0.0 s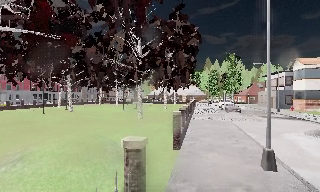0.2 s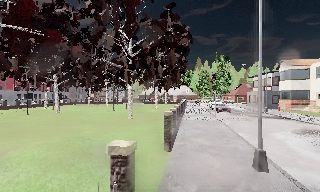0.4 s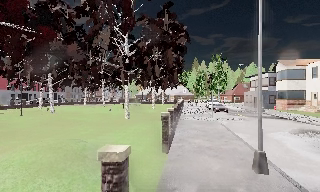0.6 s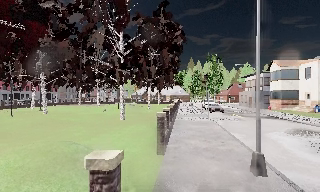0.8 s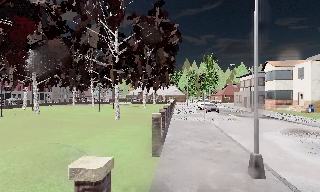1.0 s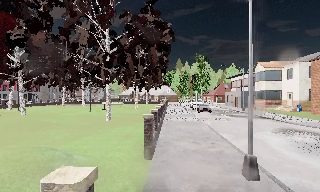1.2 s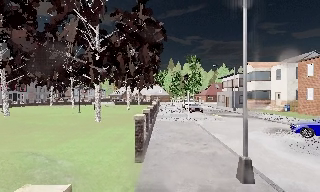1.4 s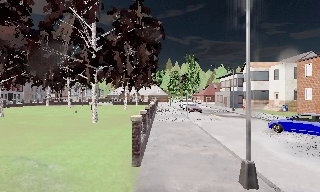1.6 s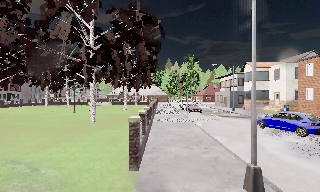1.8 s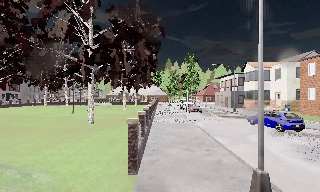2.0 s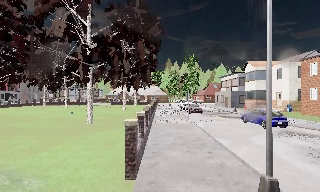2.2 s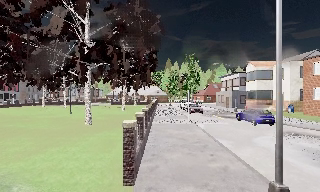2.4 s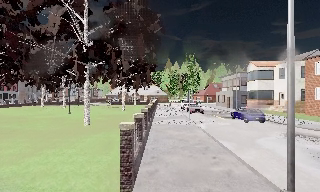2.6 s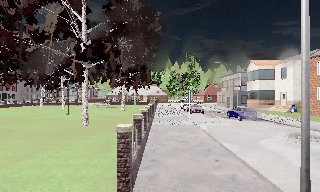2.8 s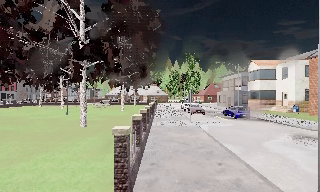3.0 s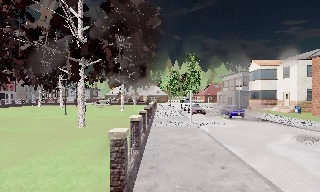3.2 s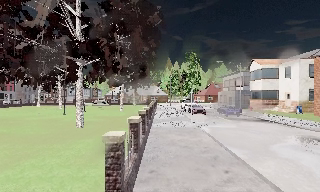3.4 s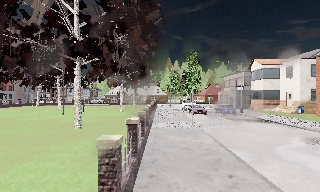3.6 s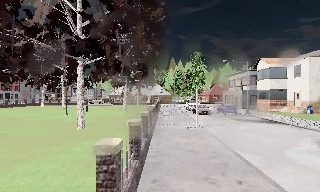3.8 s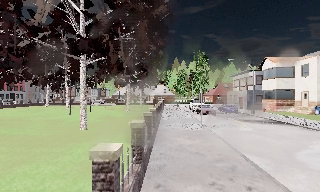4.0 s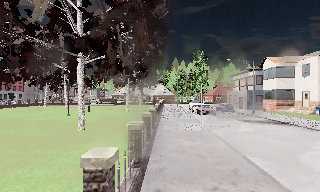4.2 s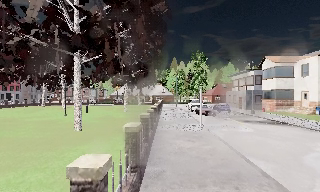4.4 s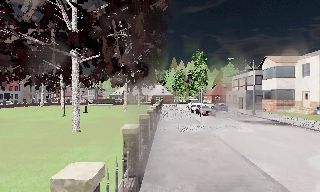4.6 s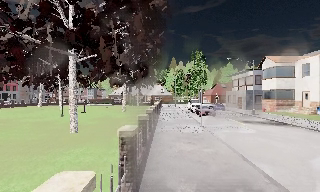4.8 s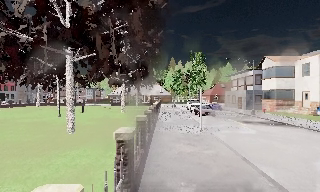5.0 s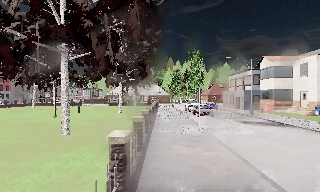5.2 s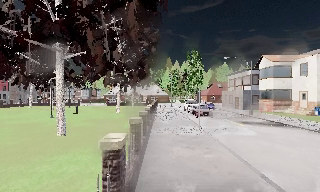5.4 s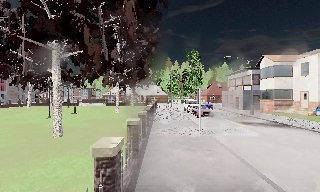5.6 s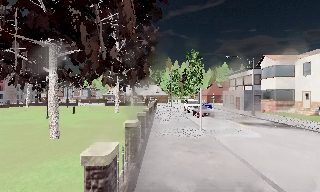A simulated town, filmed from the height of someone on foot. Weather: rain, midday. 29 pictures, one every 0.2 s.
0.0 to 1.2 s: The scene slides to the left, as the camera pans about 15 degrees to its right. It travels forward, about 1.5 m, so what stands in front looms larger.
1.2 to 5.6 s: The camera travels forward, about 6 m, so what stands in front looms larger.
The film runs forward here.
